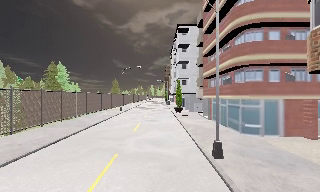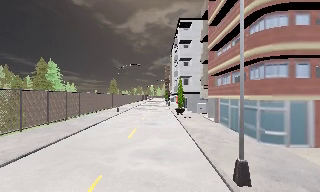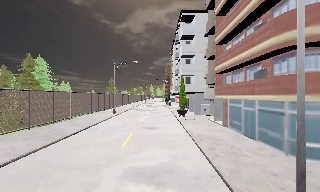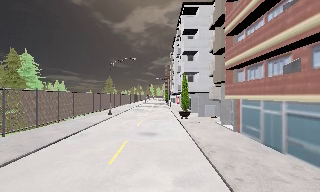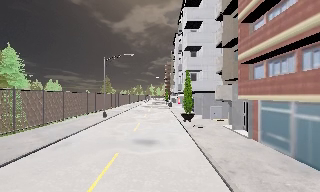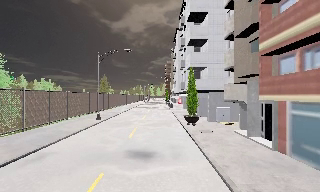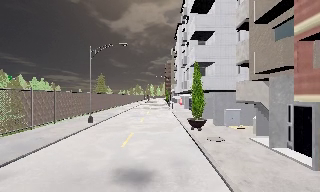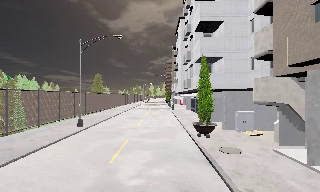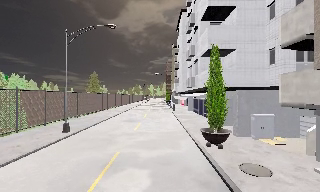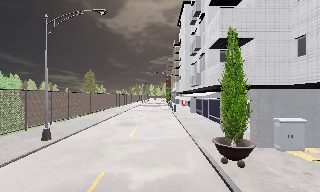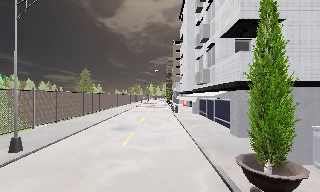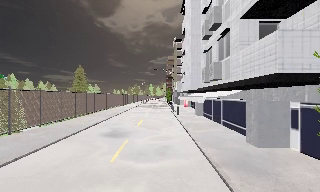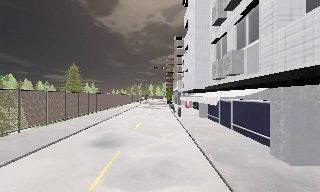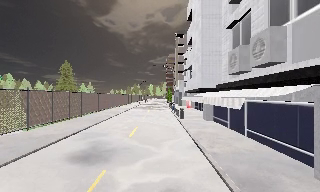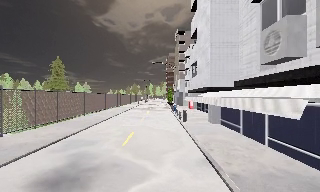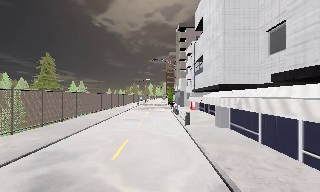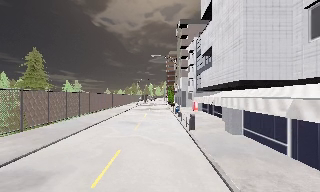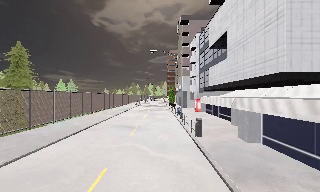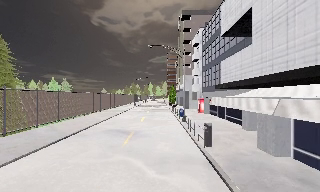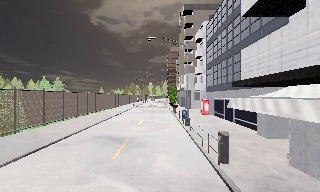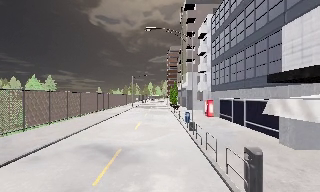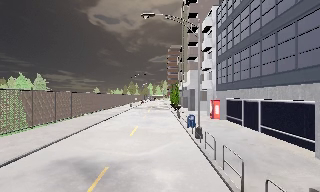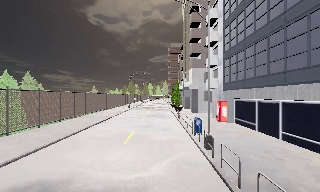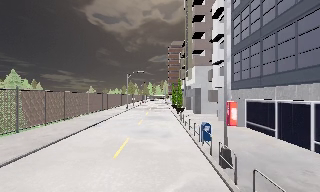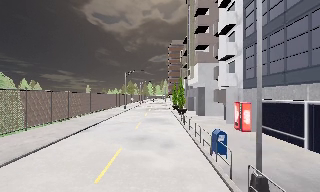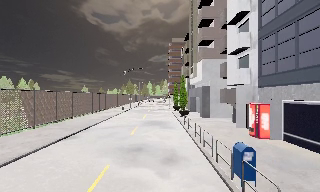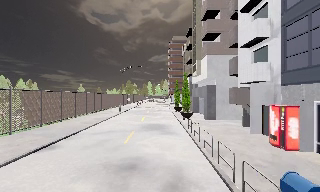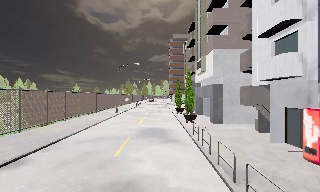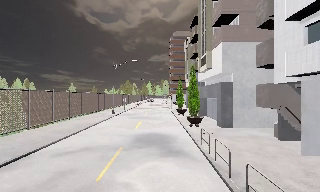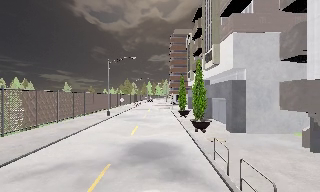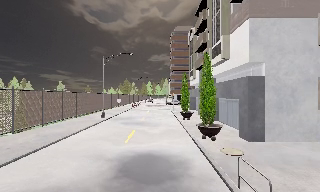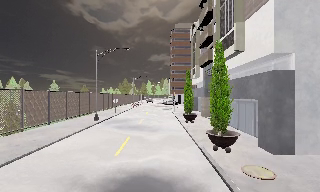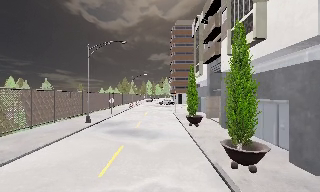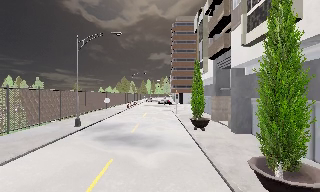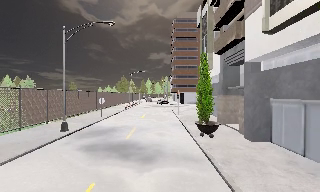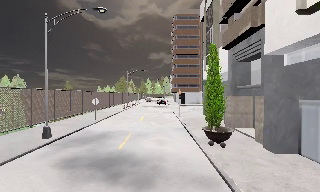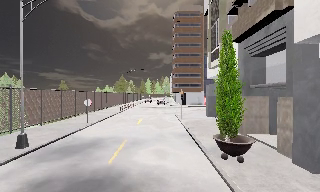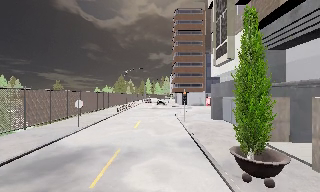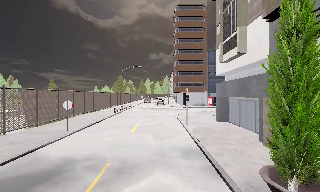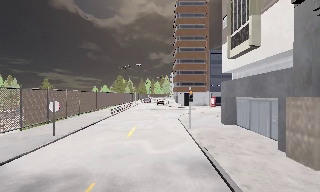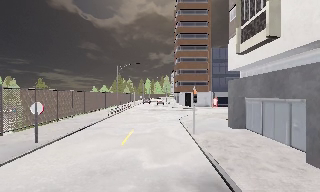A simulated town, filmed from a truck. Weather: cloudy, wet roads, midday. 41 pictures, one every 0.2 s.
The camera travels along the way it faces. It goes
forward.
0.0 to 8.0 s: The camera travels forward, about 80 m, so what stands in front looms larger.
The film runs forward here.
